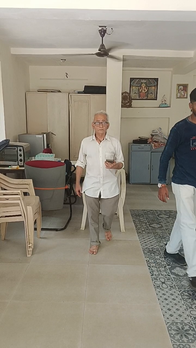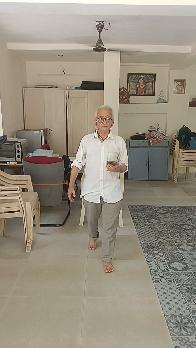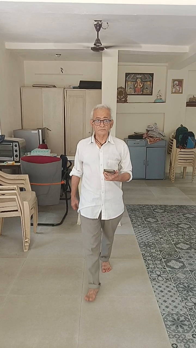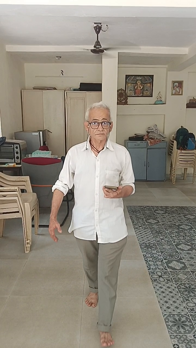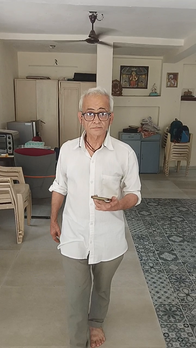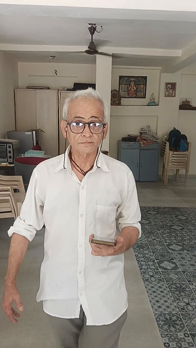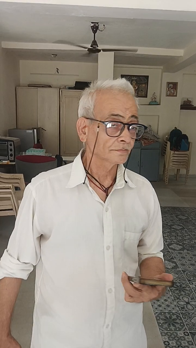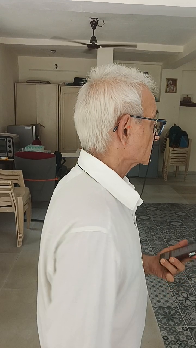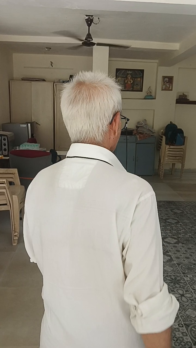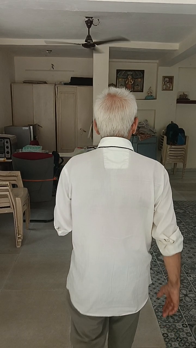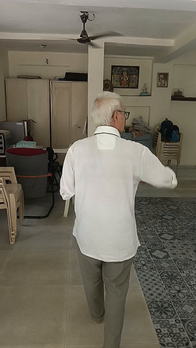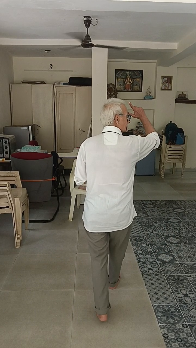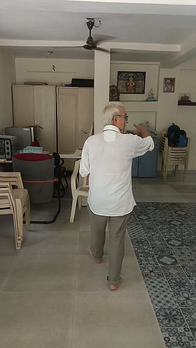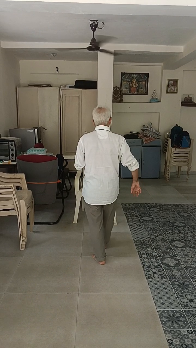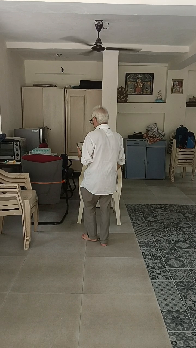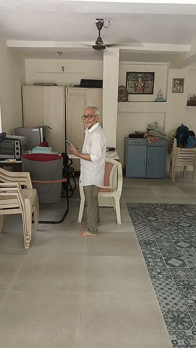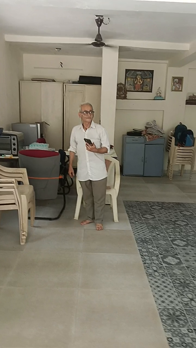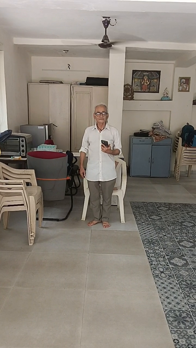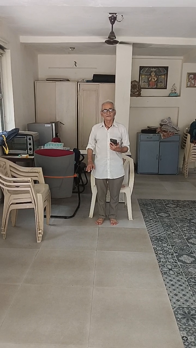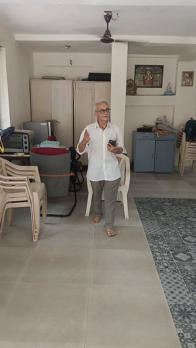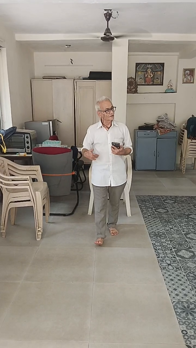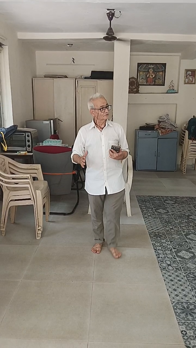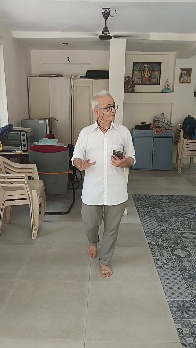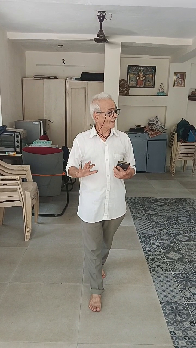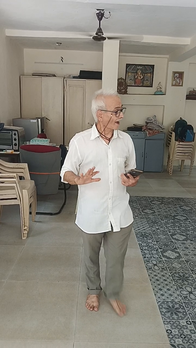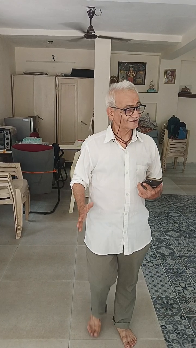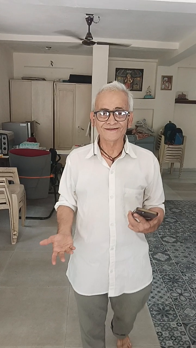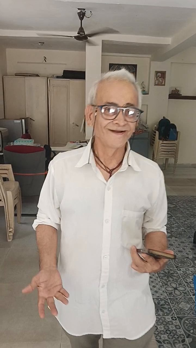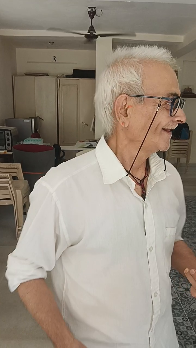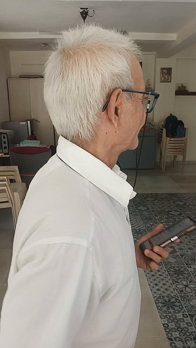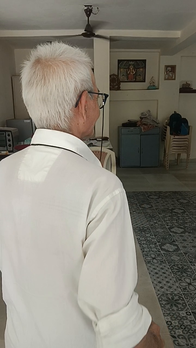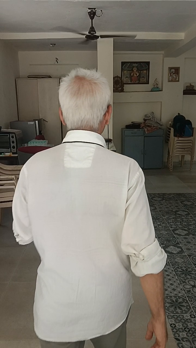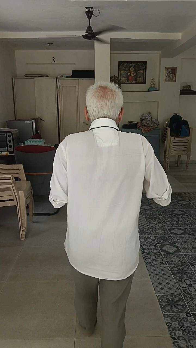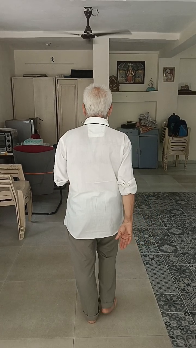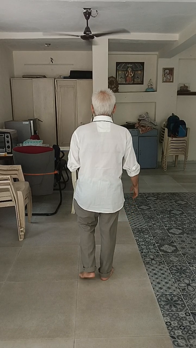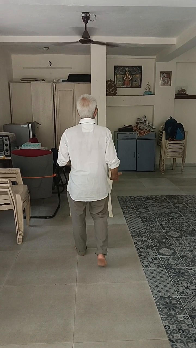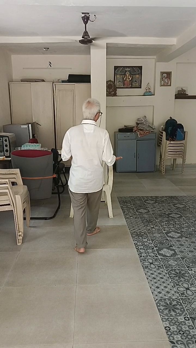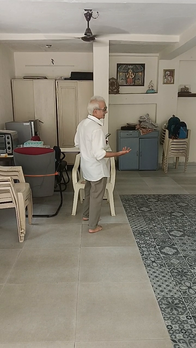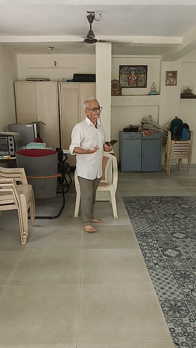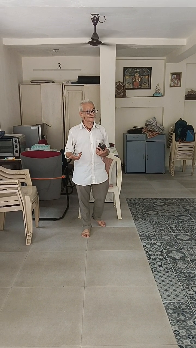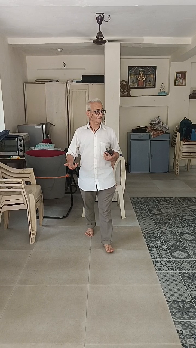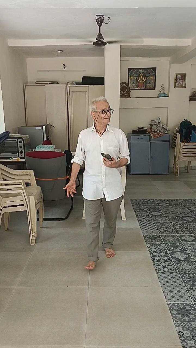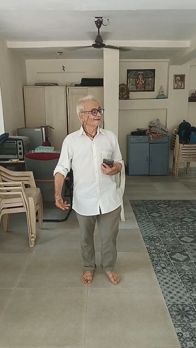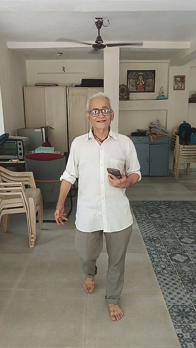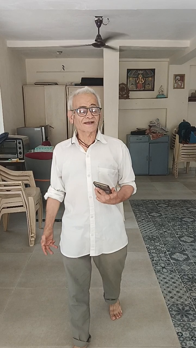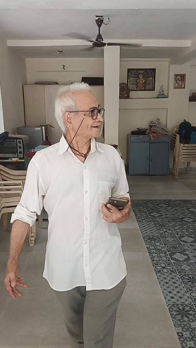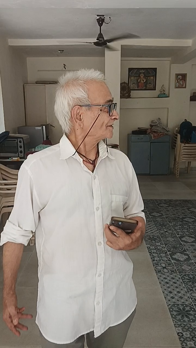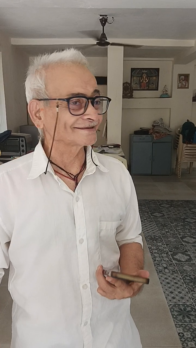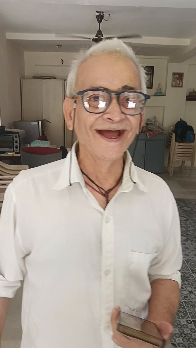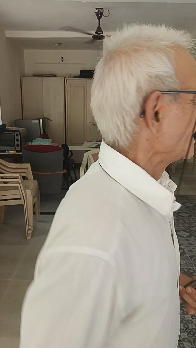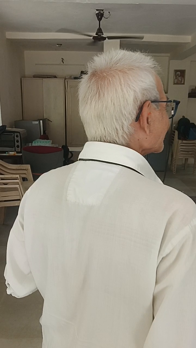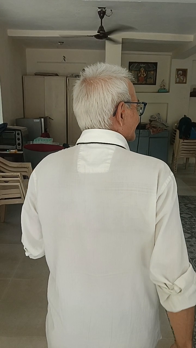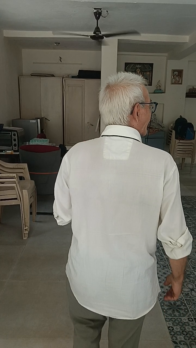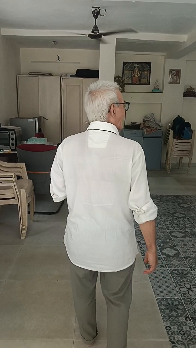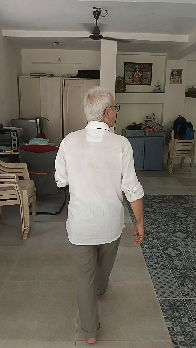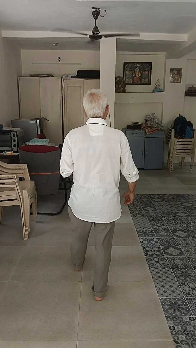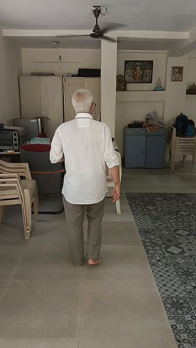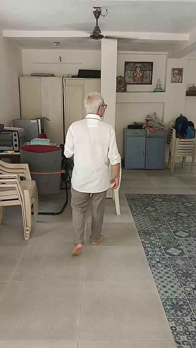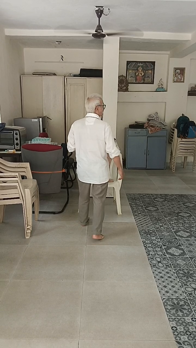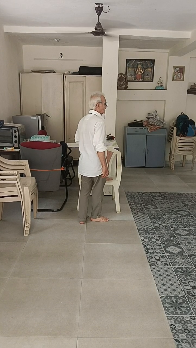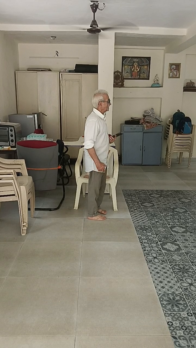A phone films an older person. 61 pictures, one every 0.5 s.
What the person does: Walking.
